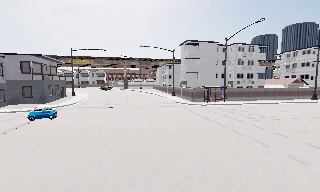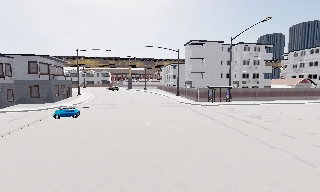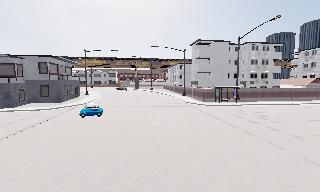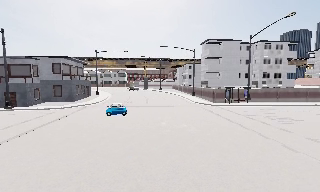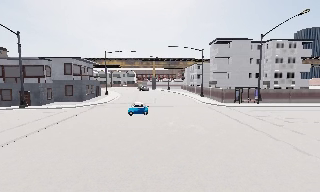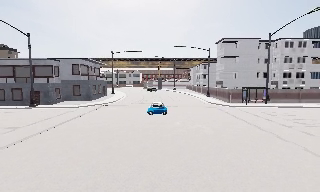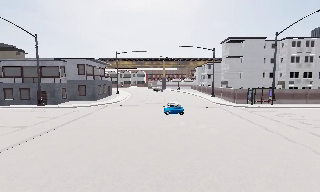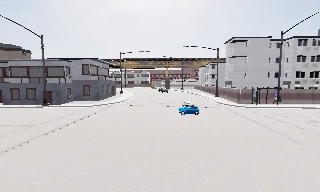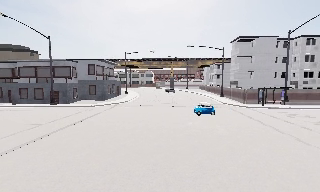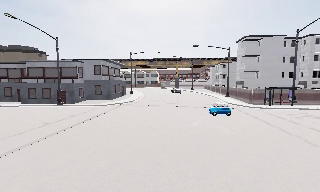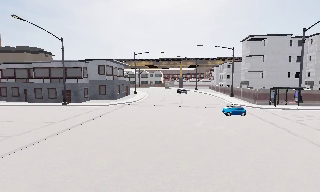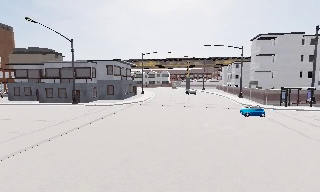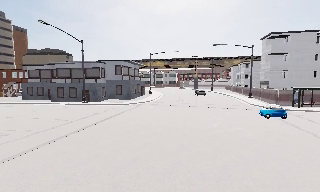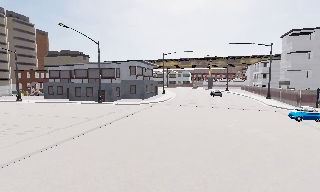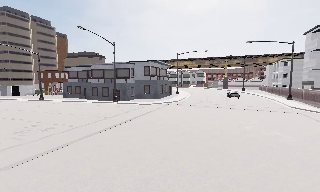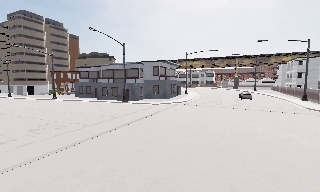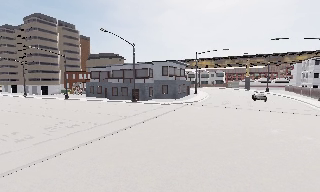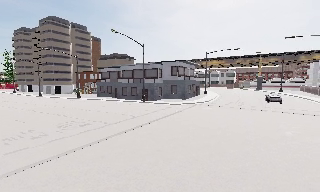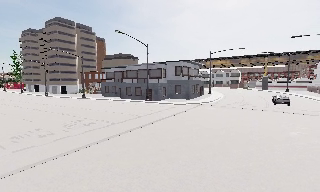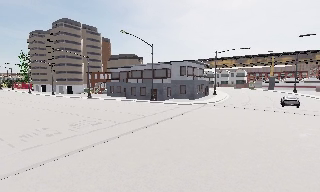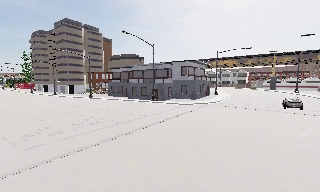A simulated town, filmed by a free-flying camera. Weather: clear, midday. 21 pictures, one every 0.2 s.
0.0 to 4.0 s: The scene slides to the right, as the camera pans about 45 degrees to its left. It travels backward and to its left, about 1 m.
The film runs backward here.
